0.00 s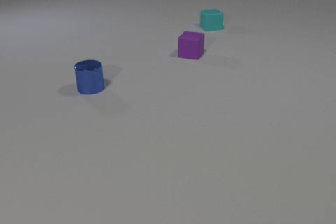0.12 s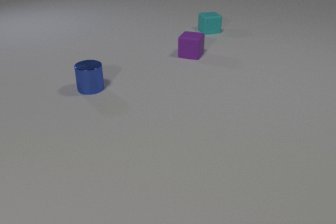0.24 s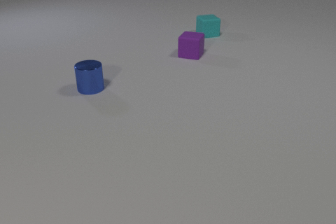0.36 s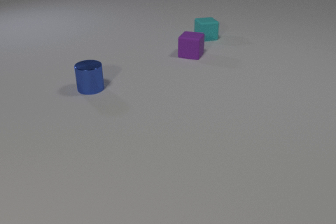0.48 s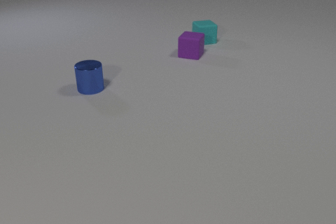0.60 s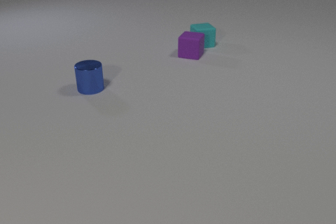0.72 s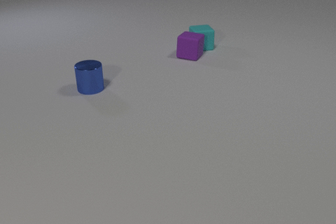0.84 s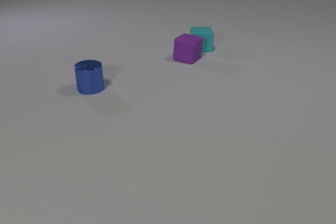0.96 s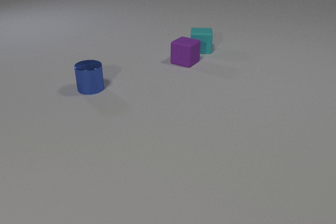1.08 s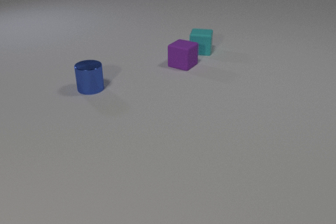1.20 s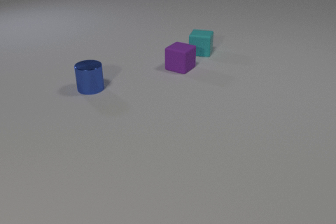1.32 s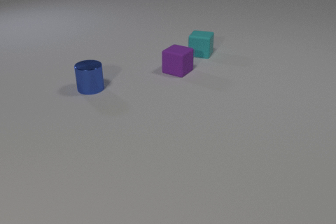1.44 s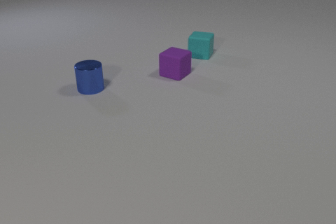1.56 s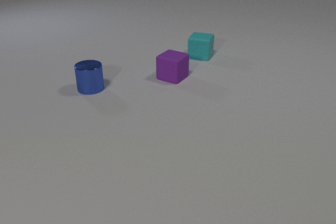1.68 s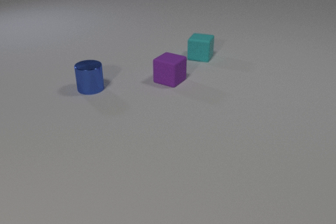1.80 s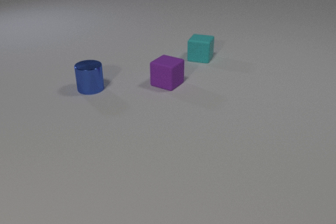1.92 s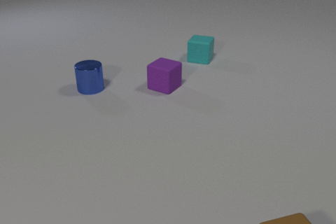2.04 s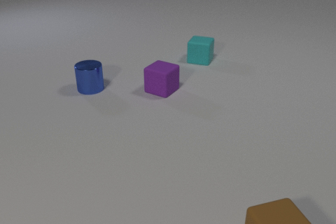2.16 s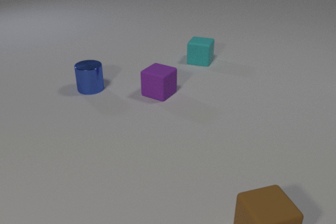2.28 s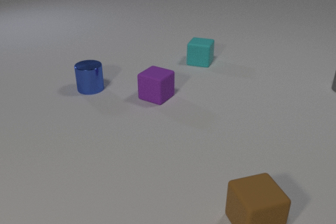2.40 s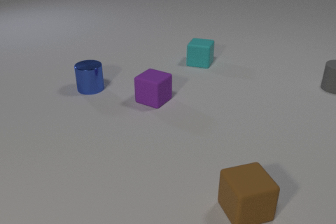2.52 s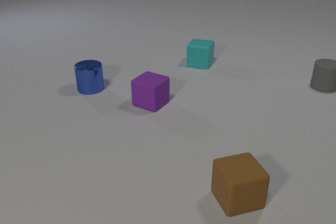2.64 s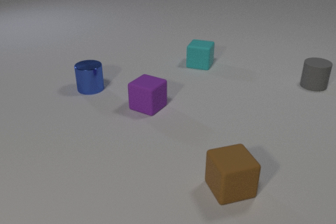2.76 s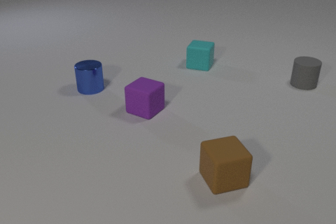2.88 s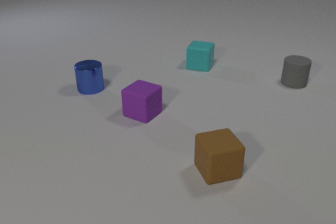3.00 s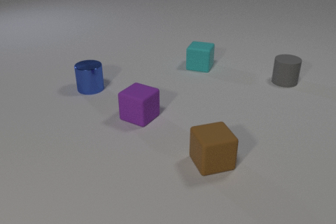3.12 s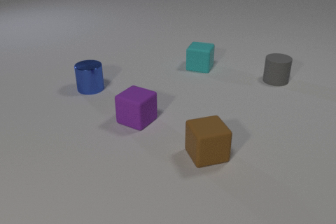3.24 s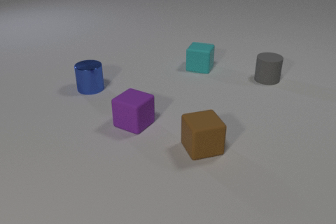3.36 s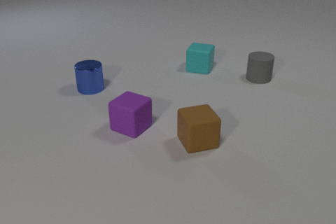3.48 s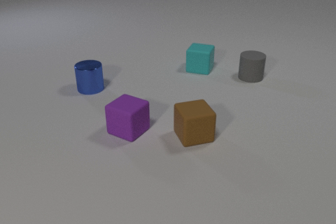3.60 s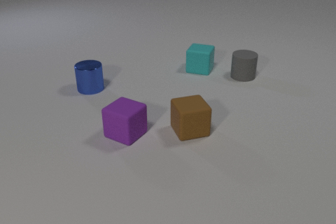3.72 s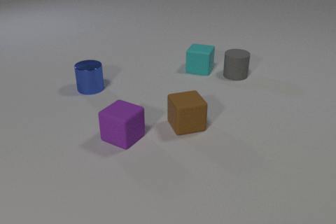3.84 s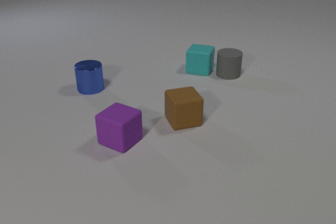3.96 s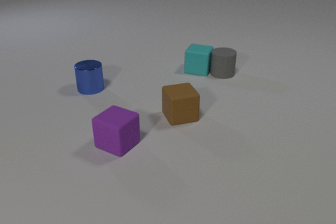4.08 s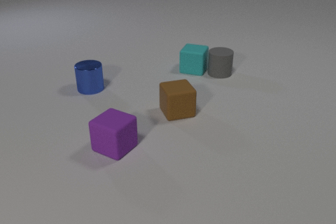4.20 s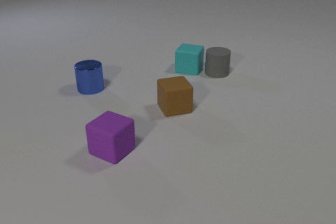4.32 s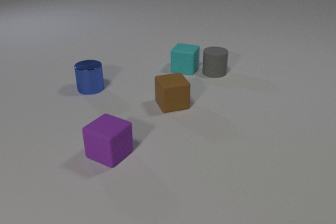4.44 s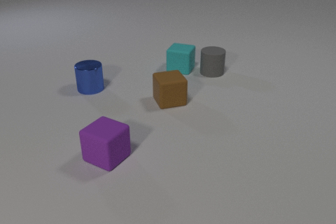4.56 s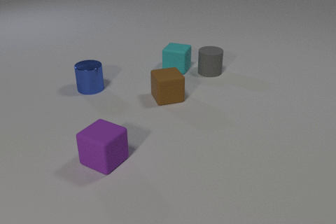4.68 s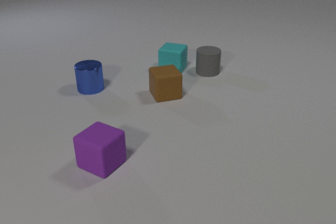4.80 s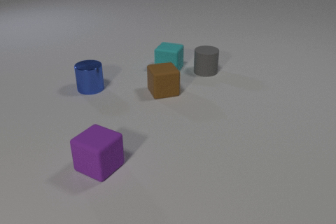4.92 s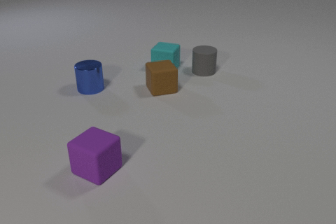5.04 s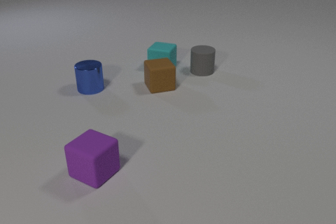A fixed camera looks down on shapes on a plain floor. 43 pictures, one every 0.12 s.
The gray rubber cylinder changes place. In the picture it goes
to the left.
The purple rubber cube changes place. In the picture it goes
toward the camera.
0.00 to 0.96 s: The cyan rubber cube slides toward the camera, spins so that its near face slides to the left, clockwise seen from above. The purple rubber cube slides toward the camera. The cyan rubber cube and the purple rubber cube collide.
0.96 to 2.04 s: The cyan rubber cube slides toward the camera. The purple rubber cube slides toward the camera. The brown rubber cube comes in at the bottom edge, slides away from the camera and to the left.
2.04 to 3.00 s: The cyan rubber cube slides toward the camera. The purple rubber cube slides toward the camera. The gray rubber cylinder comes in at the right edge, slides to the left. The brown rubber cube slides away from the camera and to the left.
3.00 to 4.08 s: The cyan rubber cube slides toward the camera and to the left. The purple rubber cube slides toward the camera and to the left. The gray rubber cylinder slides to the left. The brown rubber cube slides away from the camera and to the left. The cyan rubber cube and the gray rubber cylinder collide.
4.08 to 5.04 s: The cyan rubber cube slides to the left. The purple rubber cube slides toward the camera and to the left. The gray rubber cylinder slides to the left. The brown rubber cube slides away from the camera.
How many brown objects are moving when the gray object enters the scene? 1.
What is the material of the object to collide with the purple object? rubber.
Are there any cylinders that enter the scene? yes.
